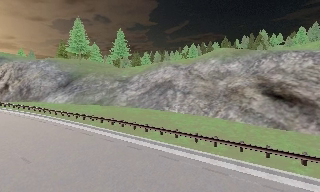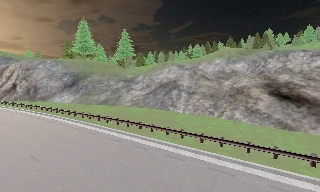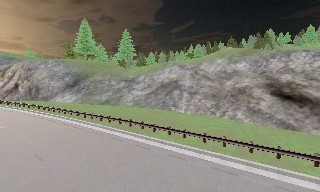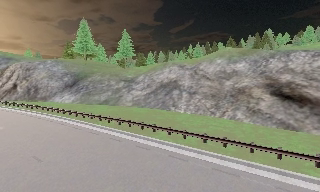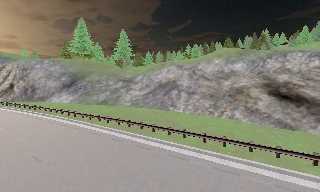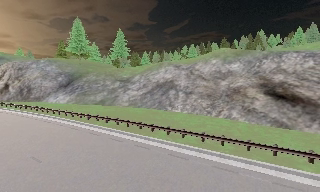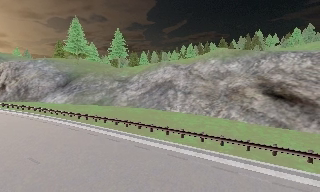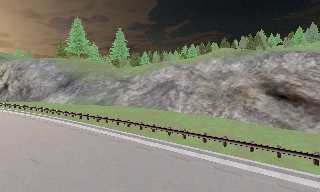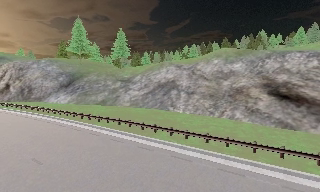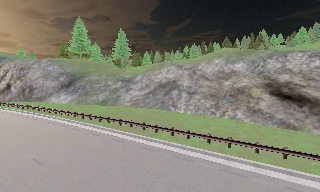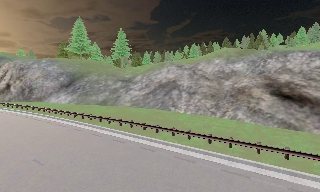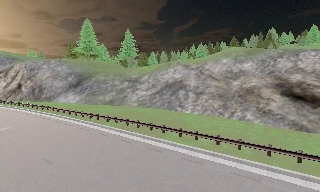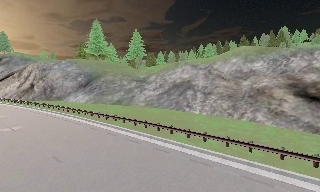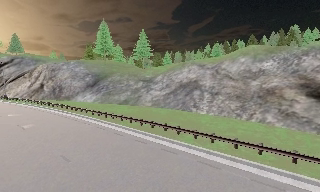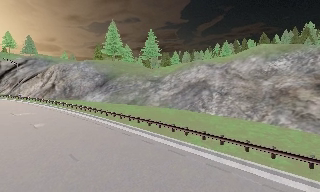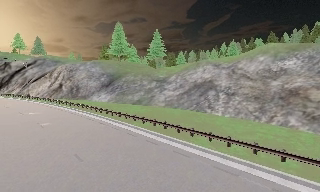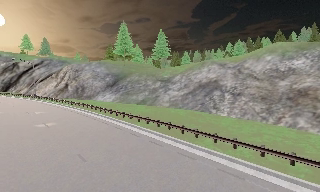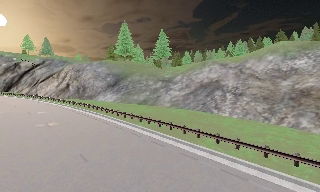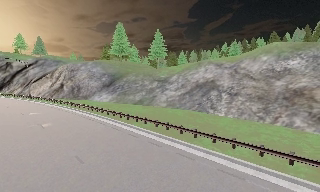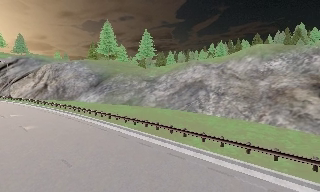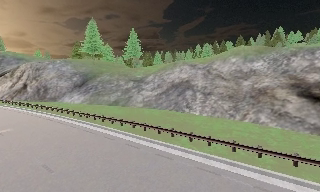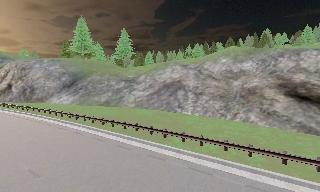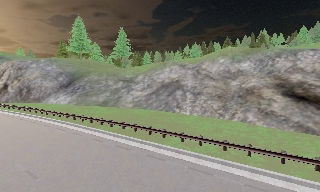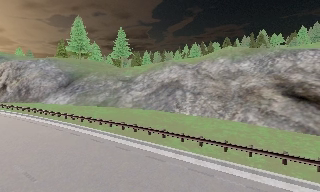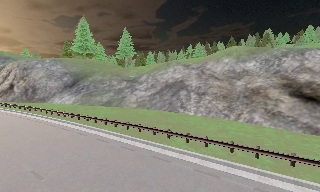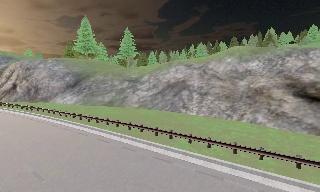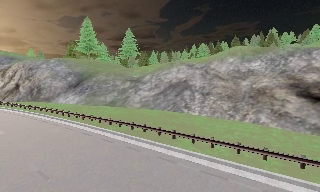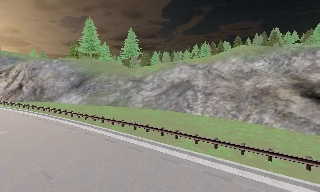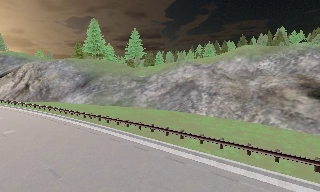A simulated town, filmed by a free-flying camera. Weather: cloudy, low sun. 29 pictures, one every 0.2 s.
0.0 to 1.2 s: The camera travels to its left, about 0.5 m, so close, fixed things drift to the right.
1.2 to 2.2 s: The camera shifts only a little, or ends up much as it began.
2.2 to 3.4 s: The scene slides to the right, as the camera pans about 10 degrees to its left. It travels forward, about 0.5 m, so what stands in front looms larger.
3.4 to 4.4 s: The camera swings to its right by about 15 degrees, and the scene slides to the left.
4.4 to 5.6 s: The camera shifts only a little, or ends up much as it began.
The film runs forward here.
